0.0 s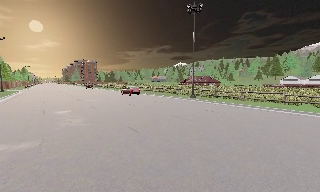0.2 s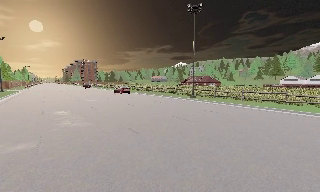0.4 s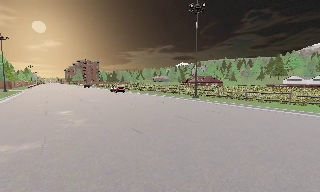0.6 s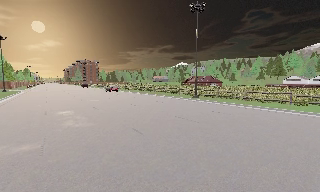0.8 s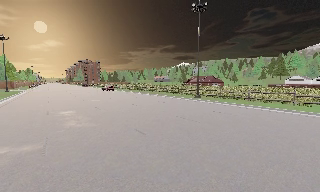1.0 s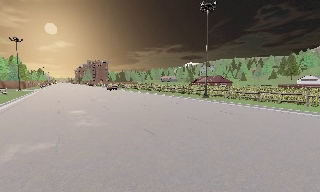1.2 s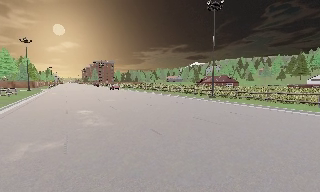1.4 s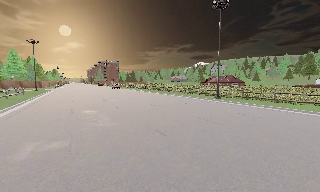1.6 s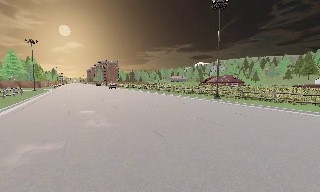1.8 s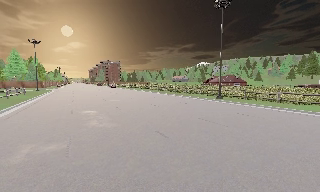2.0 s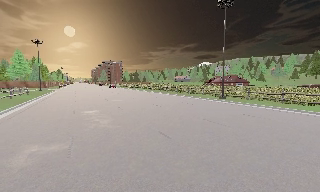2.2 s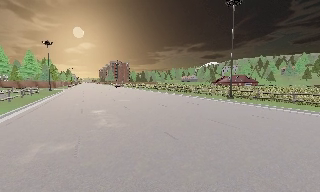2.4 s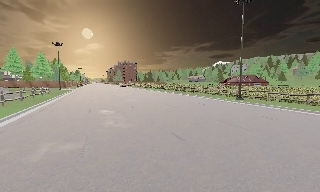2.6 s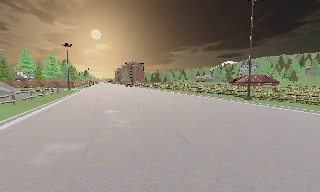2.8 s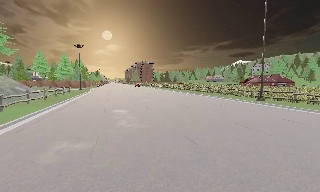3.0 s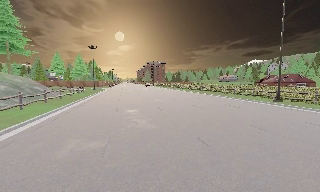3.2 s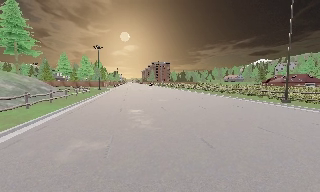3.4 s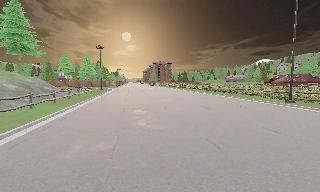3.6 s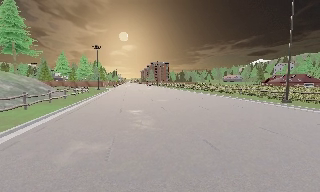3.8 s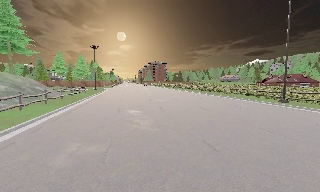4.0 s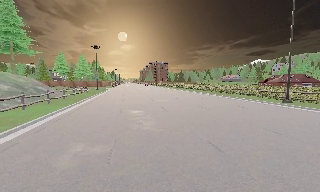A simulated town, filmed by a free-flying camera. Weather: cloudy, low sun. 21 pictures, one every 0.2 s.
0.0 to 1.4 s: The camera shifts only a little, or ends up much as it began.
1.4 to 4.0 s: The camera swings to its left by about 15 degrees, and the scene slides to the right. It travels forward, about 1.5 m, so what stands in front looms larger.
The film runs forward here.
